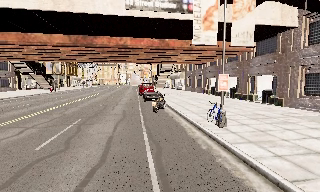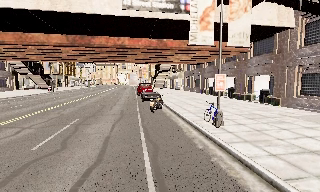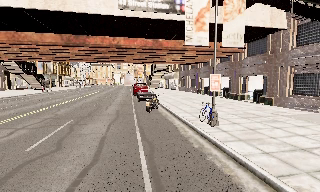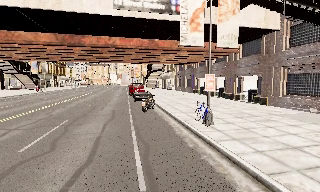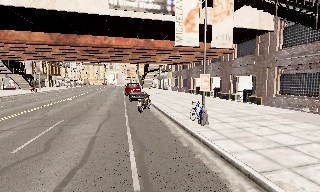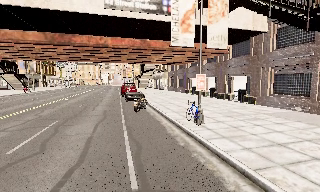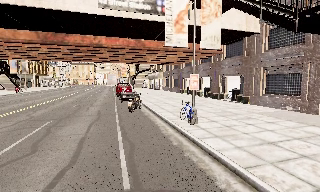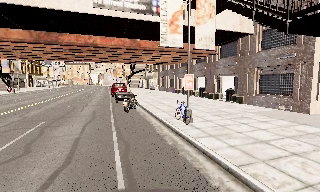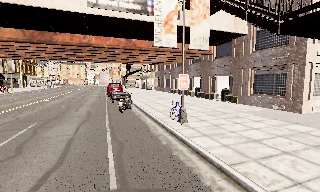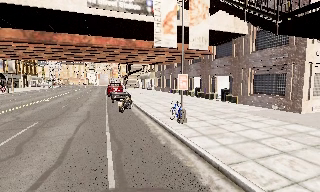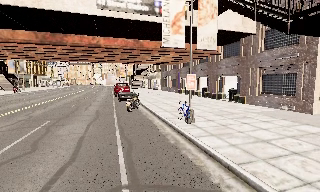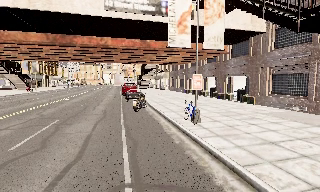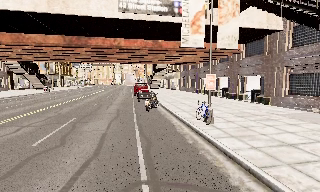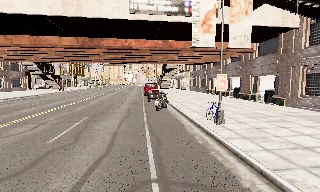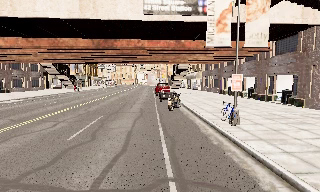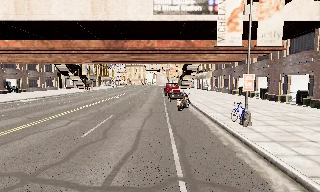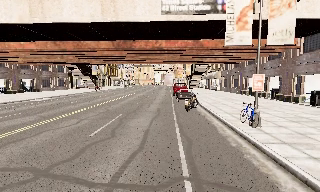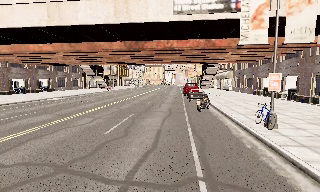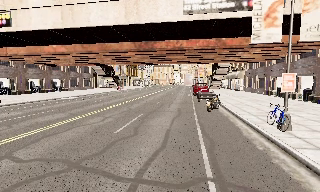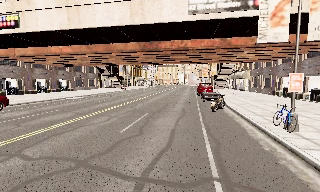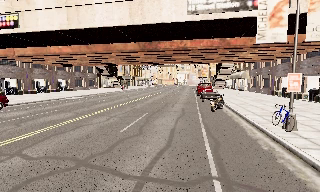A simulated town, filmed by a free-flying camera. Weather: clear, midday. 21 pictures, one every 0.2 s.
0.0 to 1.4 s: The camera shifts only a little, or ends up much as it began.
1.4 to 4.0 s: The scene slides to the right, as the camera pans about 30 degrees to its left. It travels backward, about 0.5 m, so what stands in front gets smaller.
The film runs backward here.
